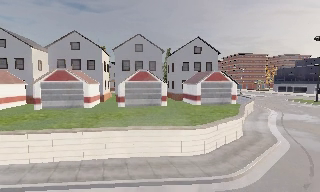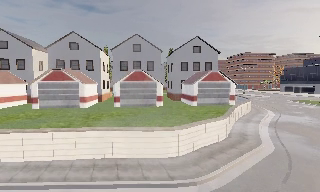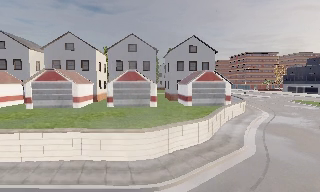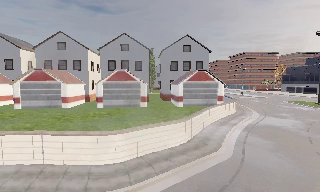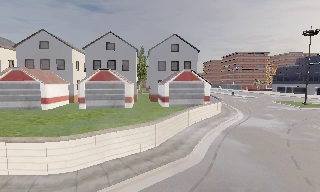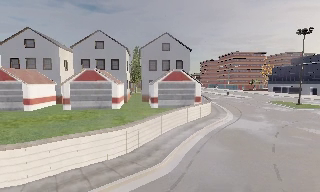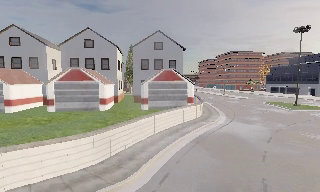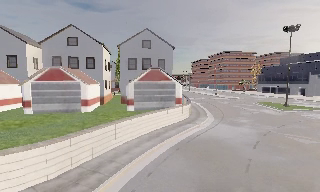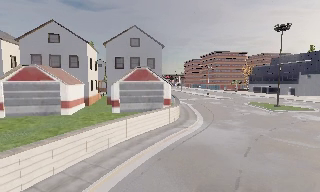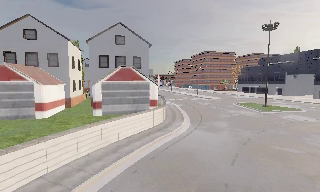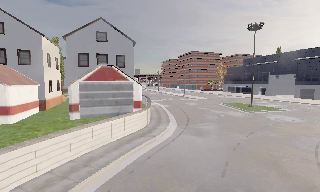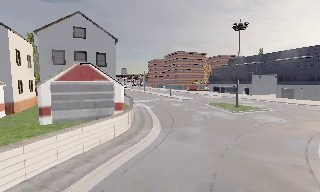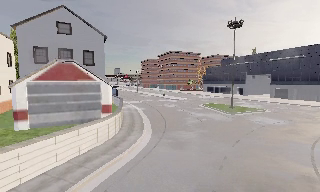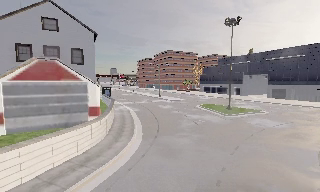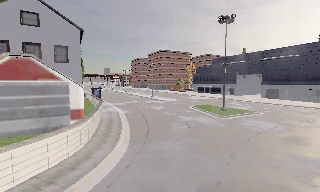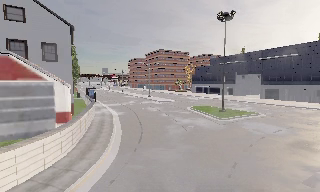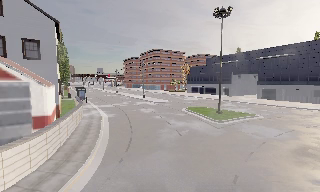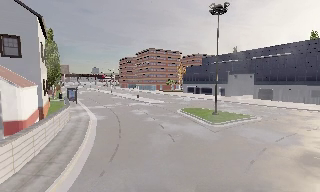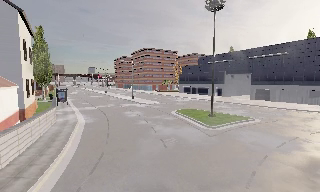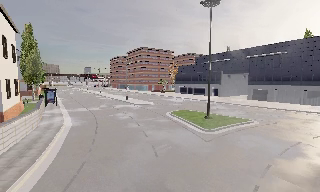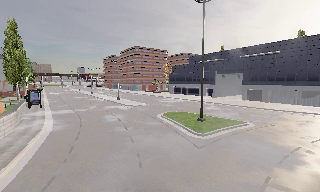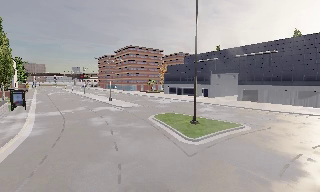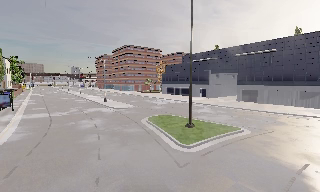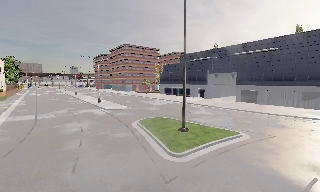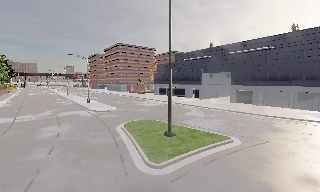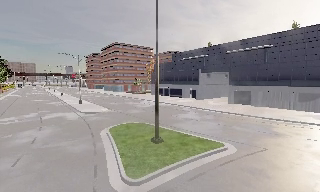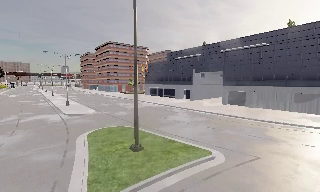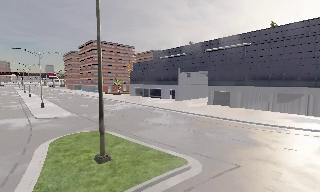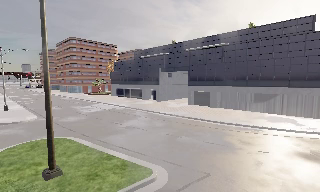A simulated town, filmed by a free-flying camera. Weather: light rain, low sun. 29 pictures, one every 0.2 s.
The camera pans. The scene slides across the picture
to the left.
The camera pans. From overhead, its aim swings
clockwise.
0.0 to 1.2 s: The camera travels to its right, about 10 m, so close, fixed things drift to the left.
1.2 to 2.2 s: The camera swings to its right by about 15 degrees, and the scene slides to the left. It travels forward and to its right, about 6 m, so what stands in front looms larger.
2.2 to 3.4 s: The camera travels forward, about 7 m, so what stands in front looms larger.
3.4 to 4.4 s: The camera travels forward and to its right, about 6 m, so what stands in front looms larger.
4.4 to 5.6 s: The camera pans to its right, which is clockwise from overhead, by about 10 degrees. It travels forward and to its right, about 8 m, so what stands in front looms larger.
The film runs backward here.
